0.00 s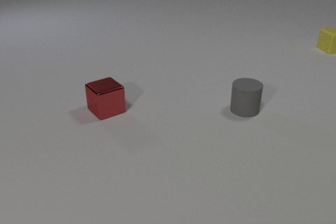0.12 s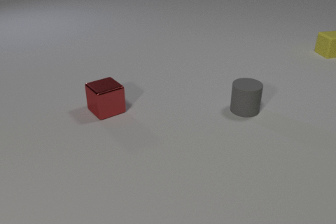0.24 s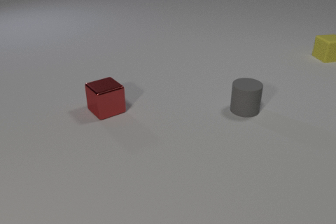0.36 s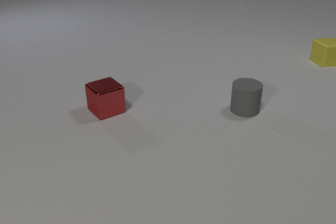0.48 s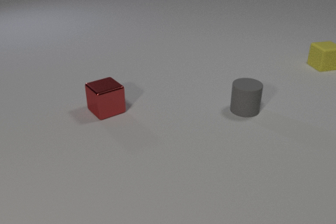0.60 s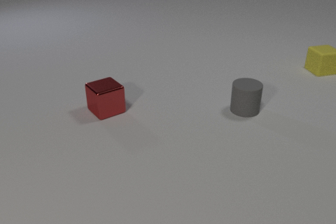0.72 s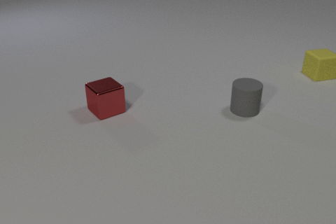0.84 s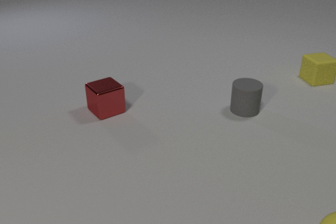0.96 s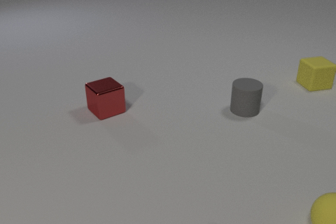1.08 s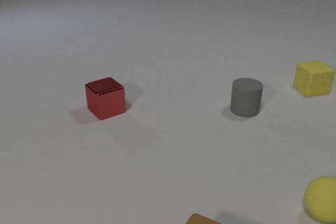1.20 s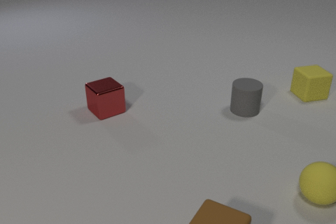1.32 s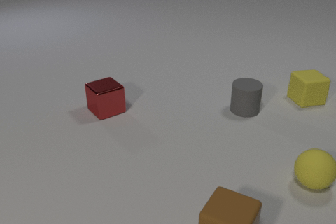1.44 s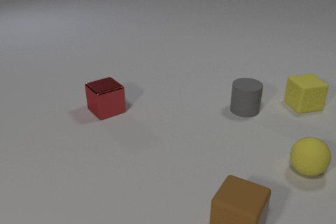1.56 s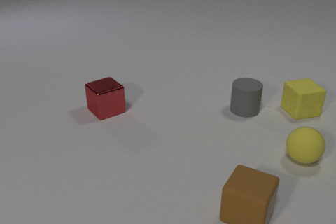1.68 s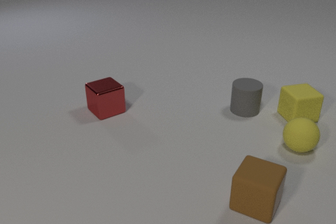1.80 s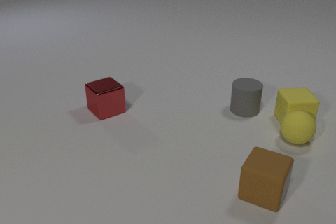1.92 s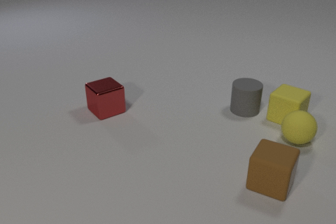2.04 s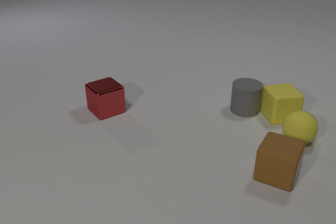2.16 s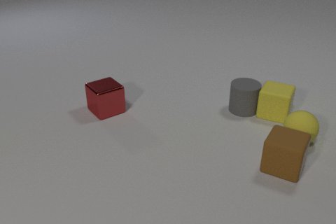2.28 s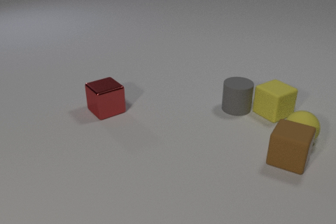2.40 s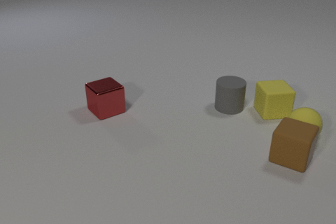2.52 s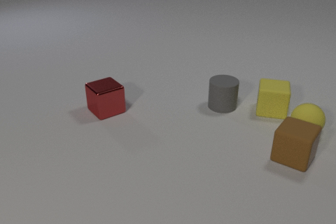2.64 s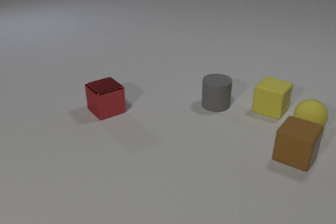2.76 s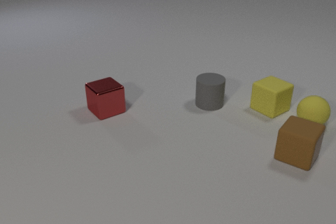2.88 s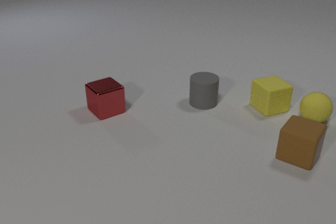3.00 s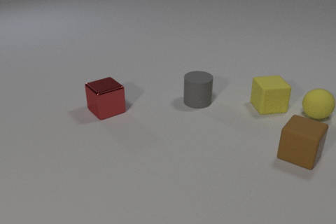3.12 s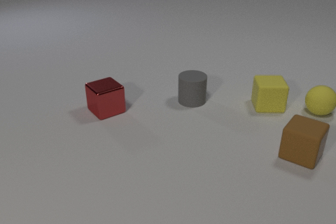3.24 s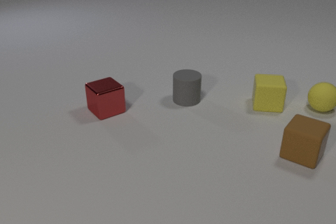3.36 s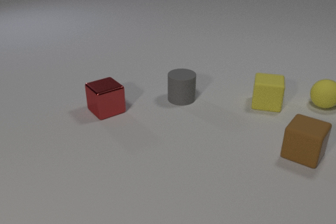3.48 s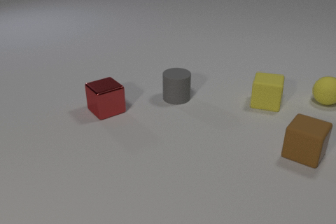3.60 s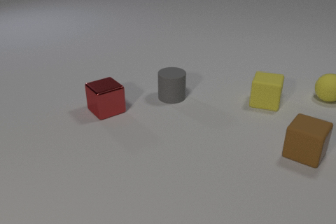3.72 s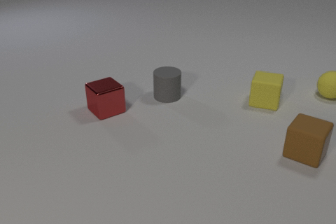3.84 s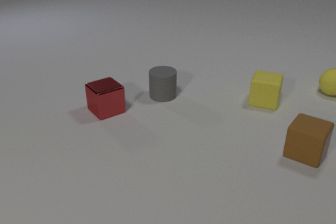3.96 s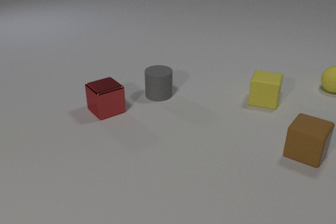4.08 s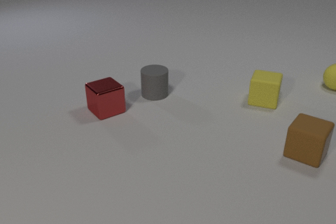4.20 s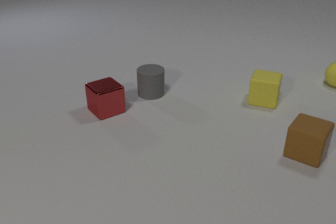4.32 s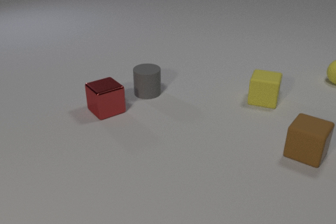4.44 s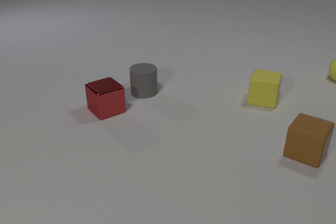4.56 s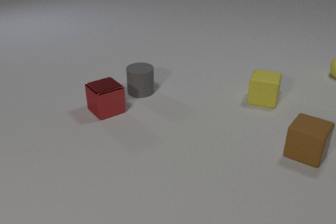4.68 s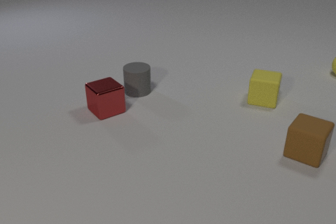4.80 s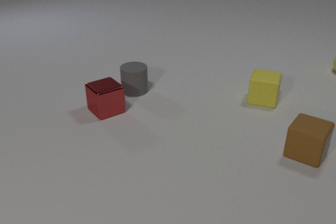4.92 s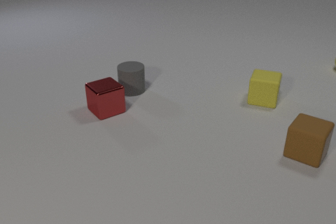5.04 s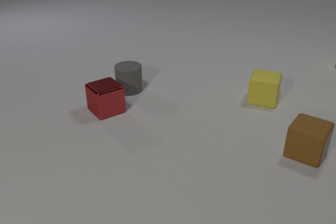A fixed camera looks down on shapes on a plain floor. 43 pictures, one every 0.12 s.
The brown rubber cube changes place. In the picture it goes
away from the camera.
The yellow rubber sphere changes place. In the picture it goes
away from the camera.
0.00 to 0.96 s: The yellow rubber cube slides toward the camera. The yellow rubber sphere comes in at the bottom edge, rolls away from the camera and to the left.
0.96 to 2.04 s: The yellow rubber cube slides toward the camera. The yellow rubber sphere rolls away from the camera. The brown rubber cube comes in at the bottom edge, slides away from the camera and to the right. The yellow rubber cube and the yellow rubber sphere collide. The yellow rubber cube and the gray rubber cylinder collide.
2.04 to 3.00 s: The yellow rubber cube slides away from the camera and to the left. The yellow rubber sphere rolls away from the camera. The brown rubber cube slides away from the camera and to the right. The gray rubber cylinder slides to the left. The yellow rubber sphere and the brown rubber cube collide.
3.00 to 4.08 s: The yellow rubber cube slides away from the camera. The yellow rubber sphere rolls away from the camera. The gray rubber cylinder slides to the left.
4.08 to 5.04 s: The yellow rubber sphere rolls away from the camera, leaves at the right edge. The gray rubber cylinder slides to the left and away from the camera.
How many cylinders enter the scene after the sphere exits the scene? 0.
What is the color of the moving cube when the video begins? yellow.
How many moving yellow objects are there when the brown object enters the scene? 2.
